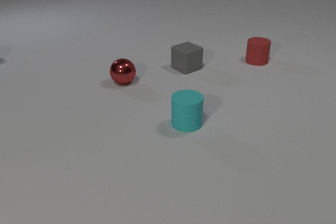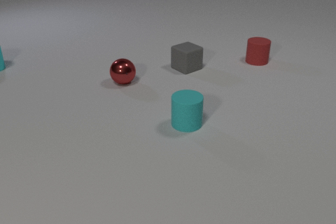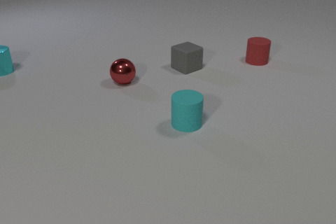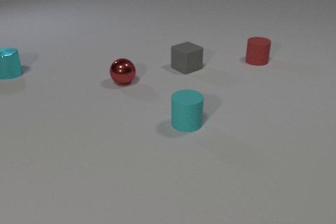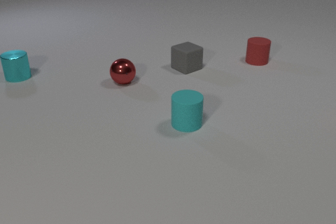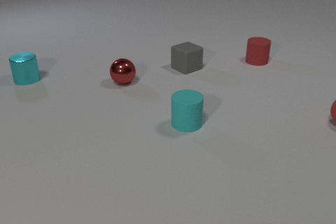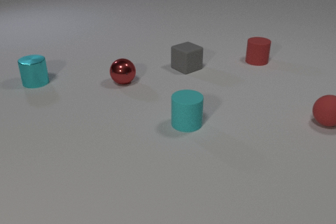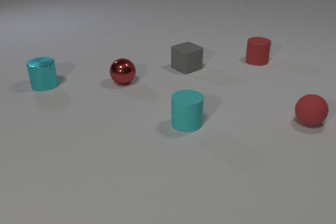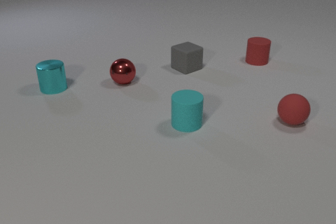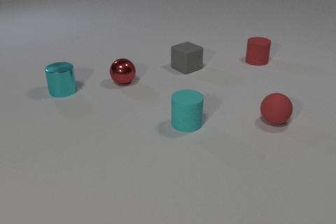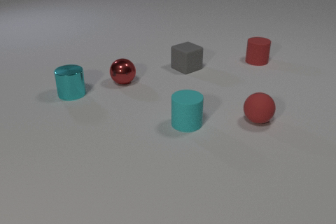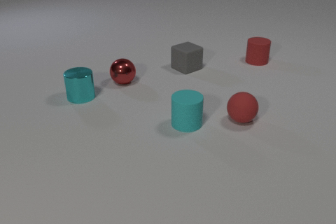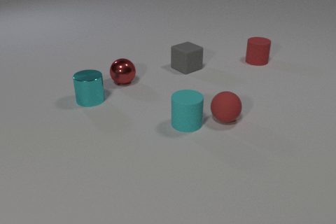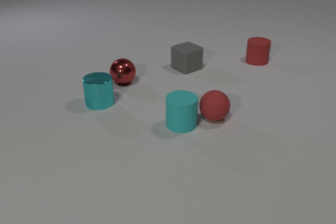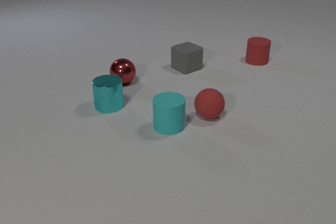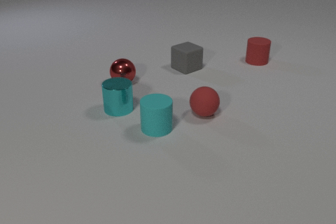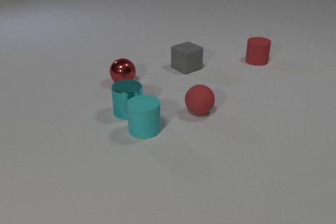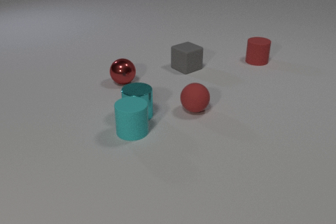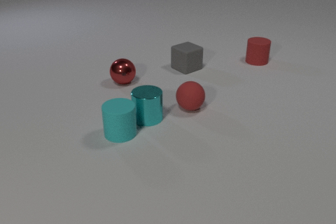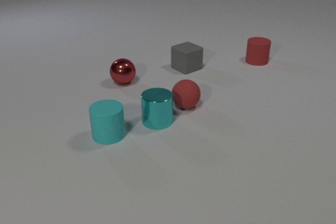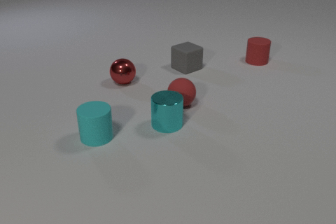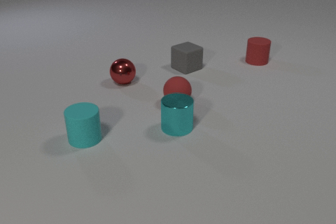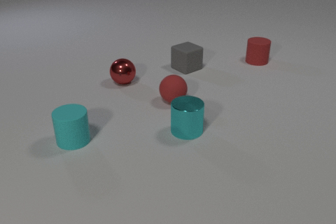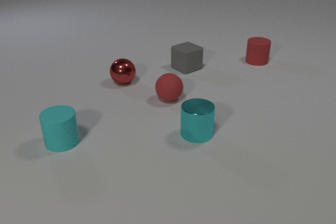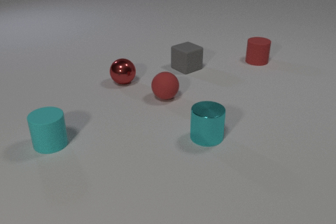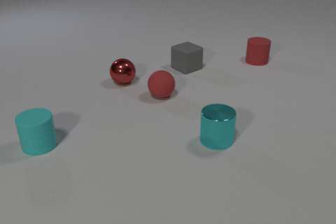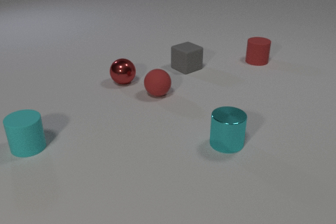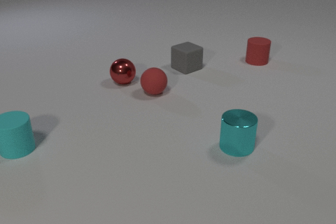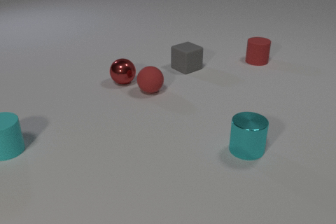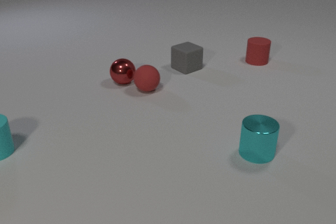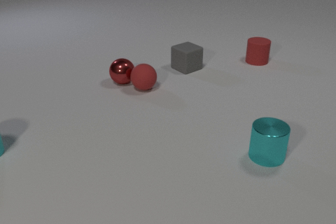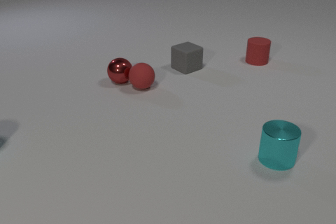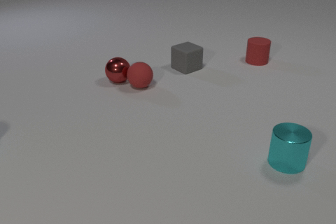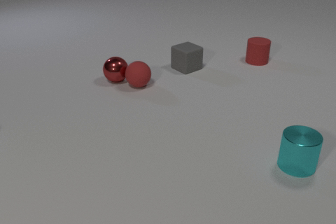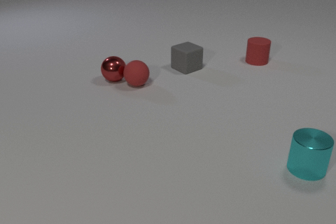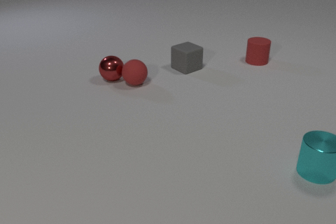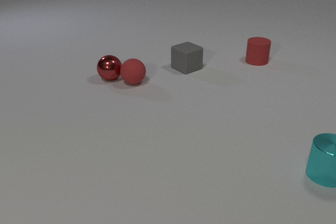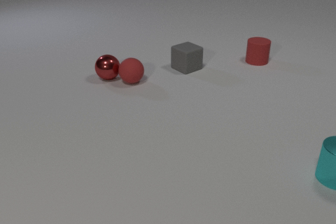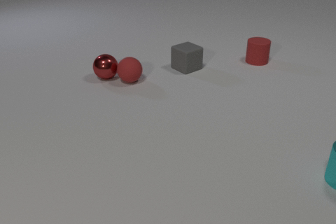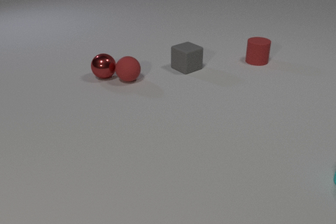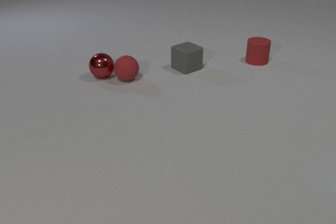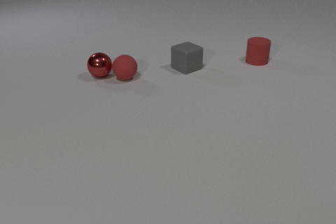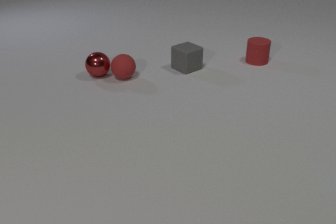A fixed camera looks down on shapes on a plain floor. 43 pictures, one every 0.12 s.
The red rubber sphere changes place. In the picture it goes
to the left.
The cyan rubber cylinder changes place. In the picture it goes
to the left.
0.00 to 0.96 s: The cyan metal cylinder comes in at the left edge, slides toward the camera and to the right. The red rubber sphere comes in at the right edge, rolls to the left.
0.96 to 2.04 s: The cyan metal cylinder slides to the right and toward the camera. The red rubber sphere rolls to the left. The cyan rubber cylinder slides to the left. The red rubber sphere and the cyan rubber cylinder collide. The cyan metal cylinder and the cyan rubber cylinder collide.
2.04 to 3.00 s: The cyan metal cylinder slides to the right and toward the camera. The red rubber sphere rolls to the left and away from the camera. The cyan rubber cylinder slides to the left.
3.00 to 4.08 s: The cyan metal cylinder slides to the right. The red rubber sphere rolls away from the camera and to the left. The cyan rubber cylinder slides to the left, leaves at the left edge. The red metal sphere rolls to the left and away from the camera. The red rubber sphere and the red metal sphere collide.
4.08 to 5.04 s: The cyan metal cylinder slides to the right, leaves at the right edge. The red rubber sphere rolls away from the camera and to the left. The red metal sphere rolls to the left and away from the camera.
Are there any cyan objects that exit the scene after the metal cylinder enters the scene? yes.
How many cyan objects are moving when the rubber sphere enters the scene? 1.
What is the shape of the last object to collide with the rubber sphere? sphere.
